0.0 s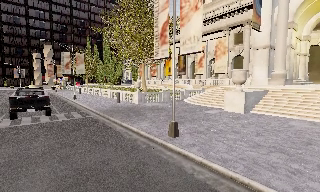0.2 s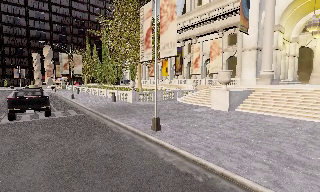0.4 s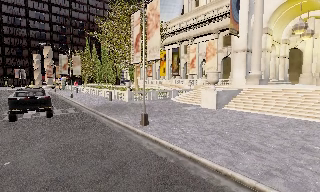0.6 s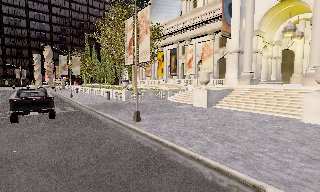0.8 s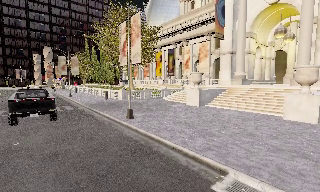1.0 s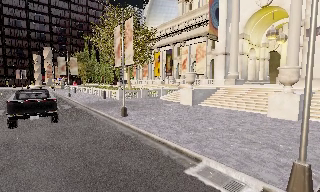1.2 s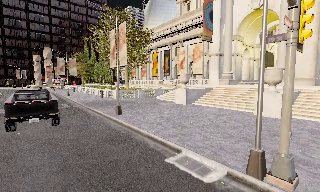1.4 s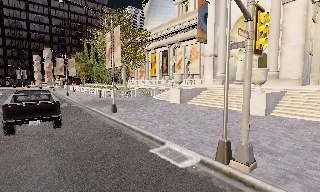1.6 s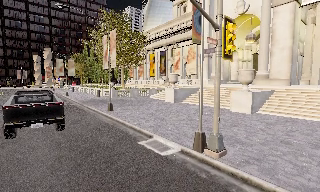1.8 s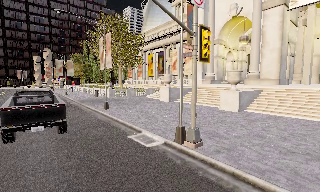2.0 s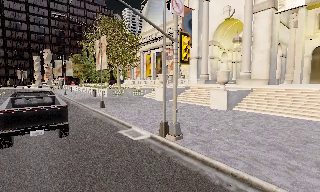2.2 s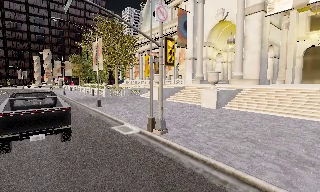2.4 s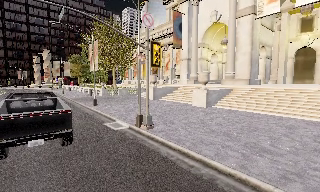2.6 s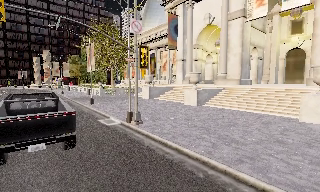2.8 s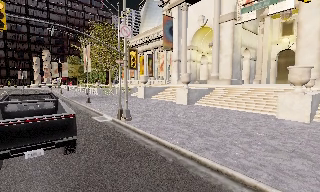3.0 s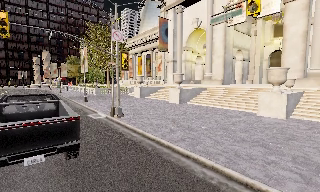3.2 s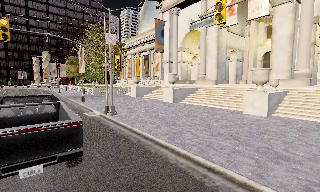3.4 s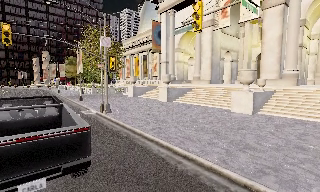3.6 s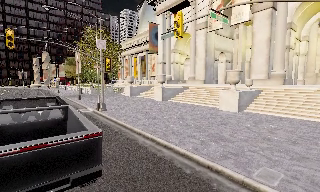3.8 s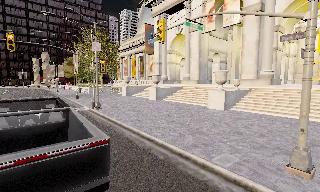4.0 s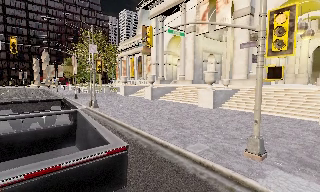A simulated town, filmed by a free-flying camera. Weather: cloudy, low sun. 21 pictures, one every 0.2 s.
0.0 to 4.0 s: The camera travels backward and to its right, about 20 m, so what stands in front gets smaller.
The film runs backward here.
